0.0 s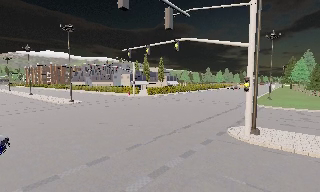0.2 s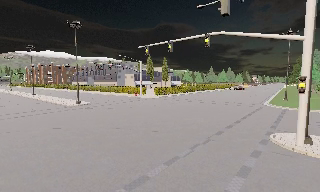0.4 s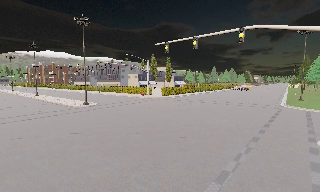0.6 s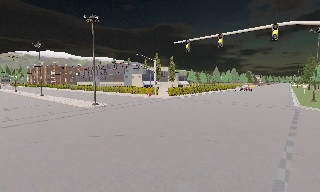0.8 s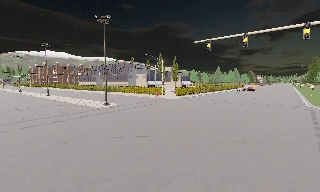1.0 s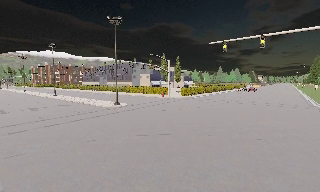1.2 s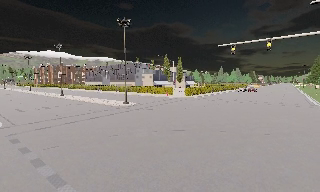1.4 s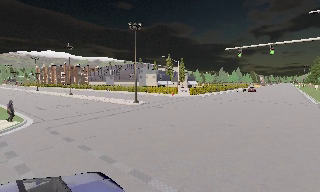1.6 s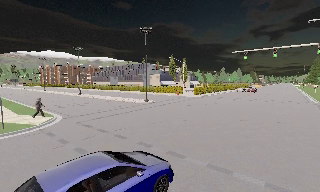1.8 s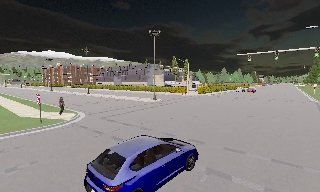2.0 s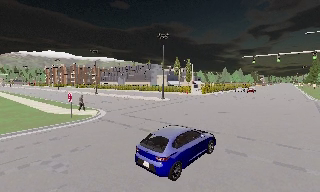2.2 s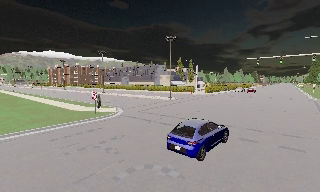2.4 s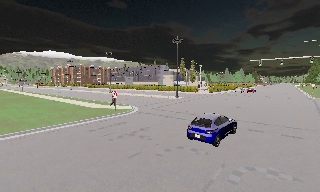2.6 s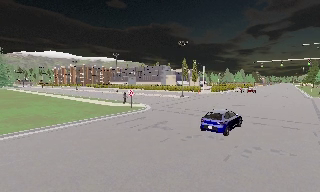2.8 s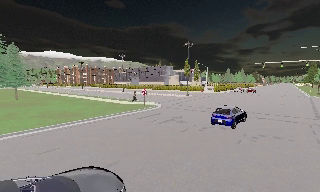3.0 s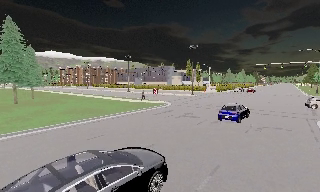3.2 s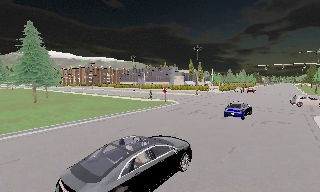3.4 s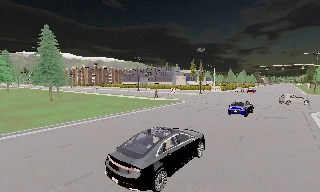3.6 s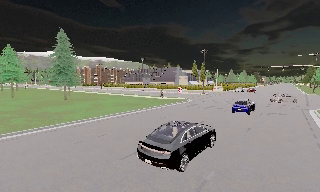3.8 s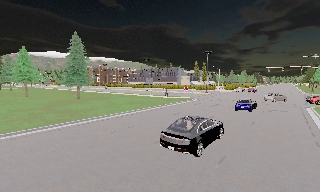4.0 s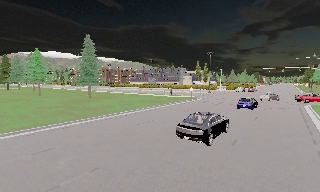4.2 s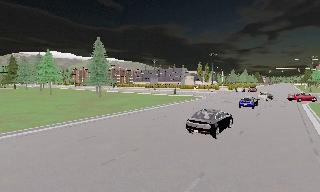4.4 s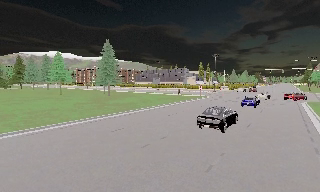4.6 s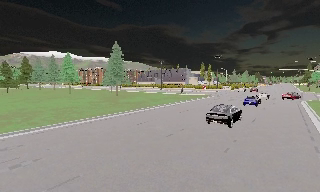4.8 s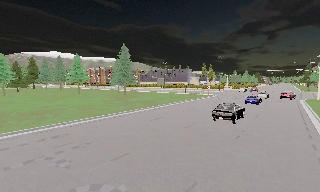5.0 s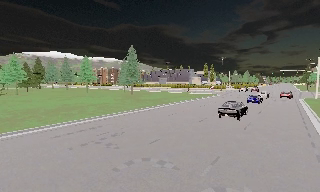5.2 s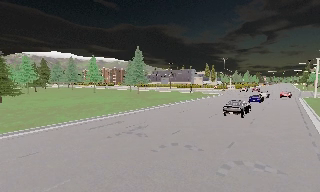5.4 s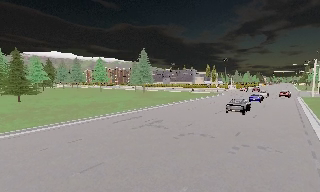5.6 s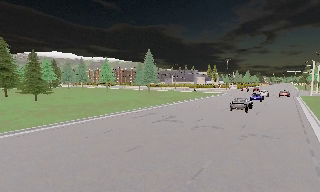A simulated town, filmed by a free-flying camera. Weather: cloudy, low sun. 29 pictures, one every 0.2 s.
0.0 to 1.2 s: The camera travels to its left, about 9 m, so close, fixed things drift to the right.
1.2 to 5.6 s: The camera travels backward and to its left, about 50 m, so what stands in front gets smaller.
The film runs backward here.
